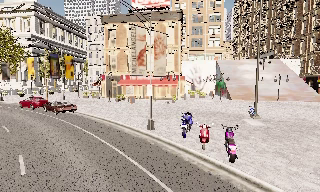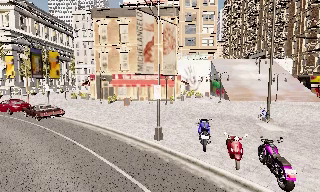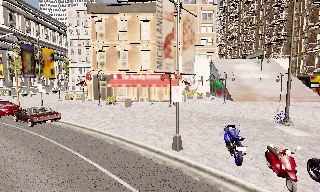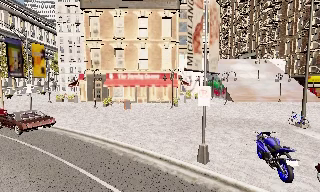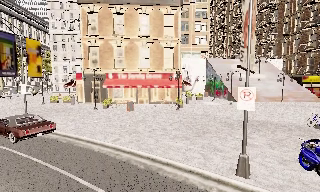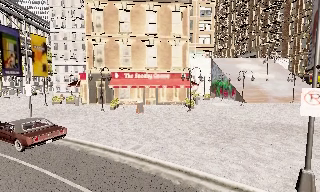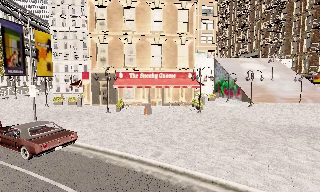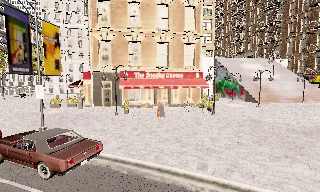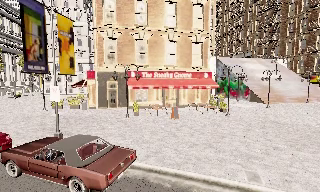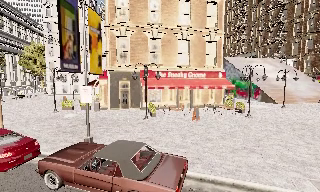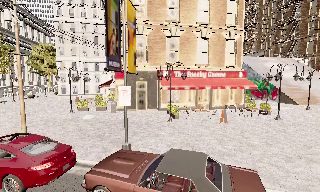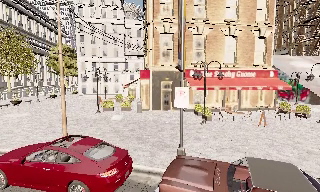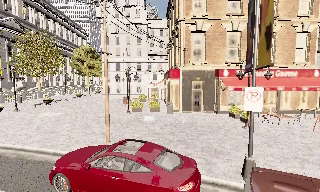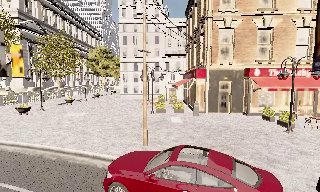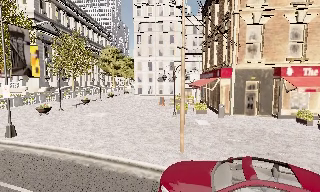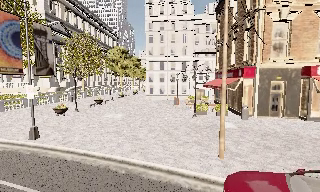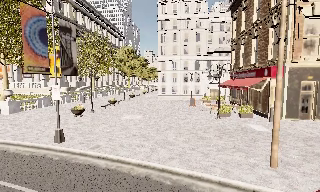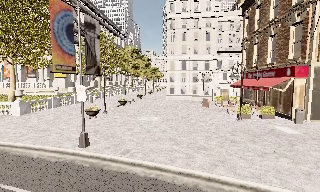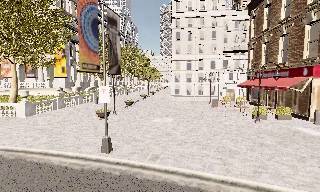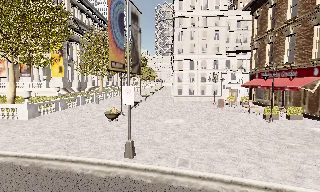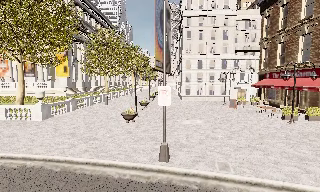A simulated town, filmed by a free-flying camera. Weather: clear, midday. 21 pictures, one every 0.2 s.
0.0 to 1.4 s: The camera pans to its right, which is clockwise from overhead, by about 15 degrees. It travels to its left and forward, about 12 m, so close, fixed things drift to the right.
1.4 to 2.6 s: The scene slides to the right, as the camera pans about 10 degrees to its left. It travels to its left, about 11 m, so close, fixed things drift to the right.
2.6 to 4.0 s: The camera travels to its left, about 11 m, so close, fixed things drift to the right.
The film runs forward here.
